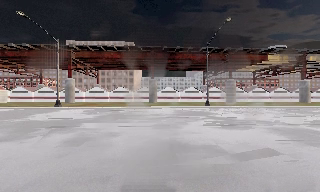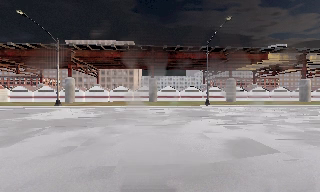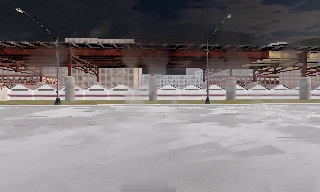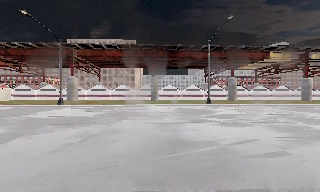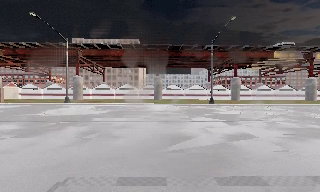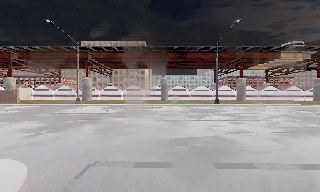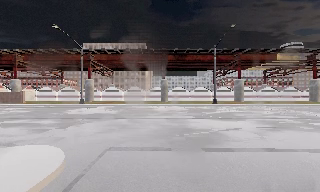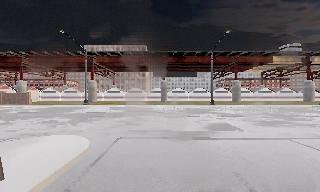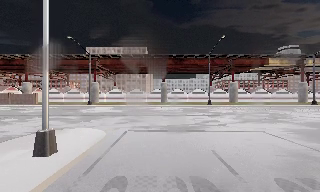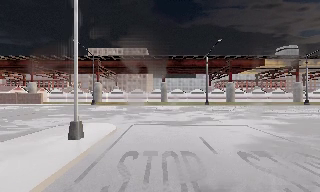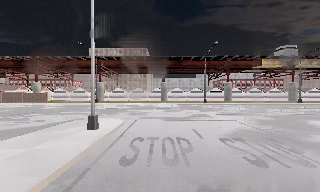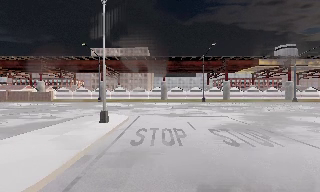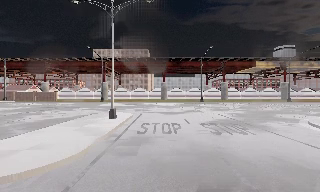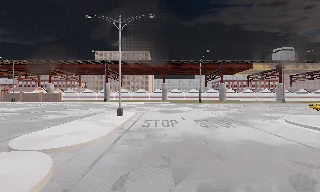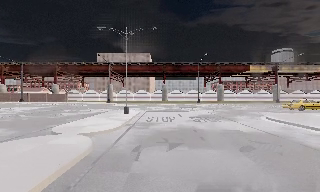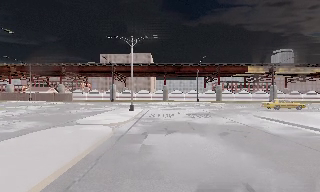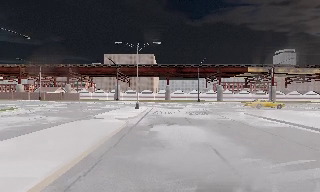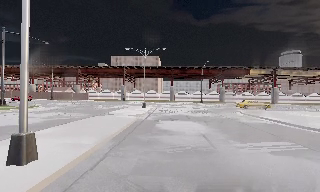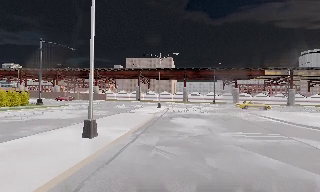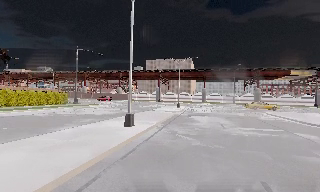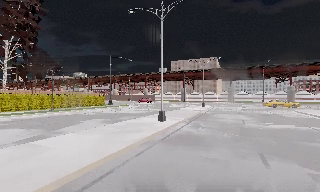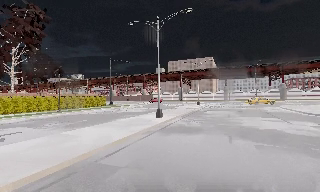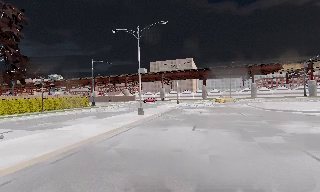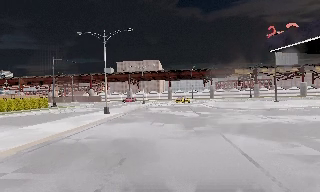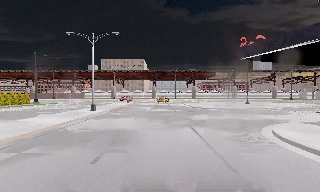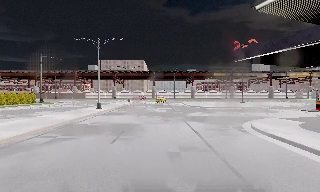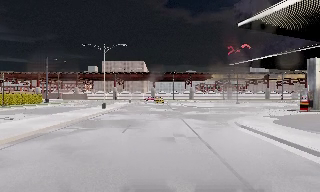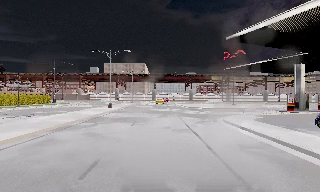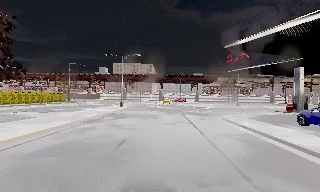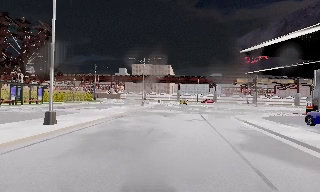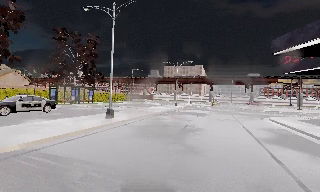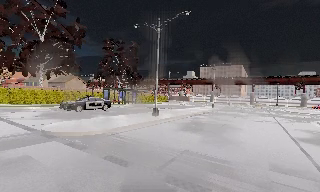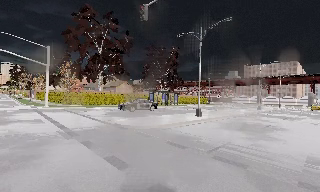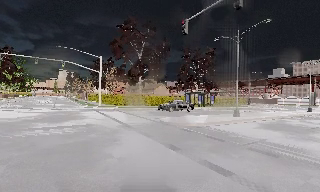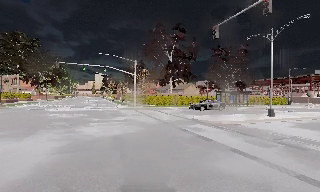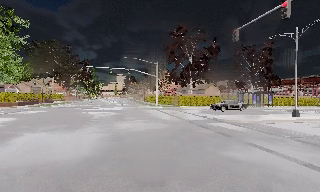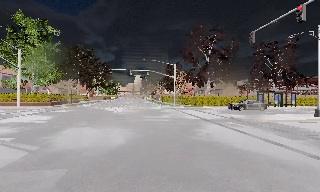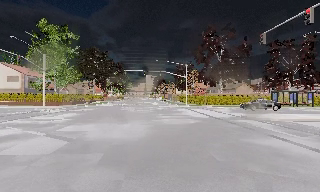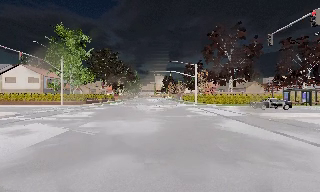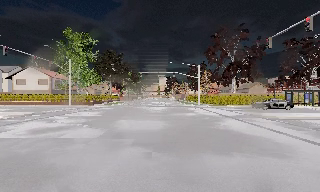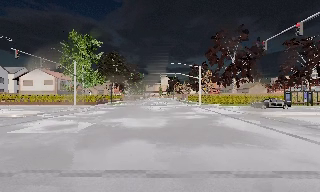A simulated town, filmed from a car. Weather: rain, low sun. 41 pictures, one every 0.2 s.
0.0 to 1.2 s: The camera travels backward, about 2.5 m, so what stands in front gets smaller. It gains speed.
1.2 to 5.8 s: The camera travels backward, about 45 m, so what stands in front gets smaller.
5.8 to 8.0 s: The camera pans to its left, which is counterclockwise from overhead, by about 80 degrees. It travels backward, about 14 m. It loses speed.
The film runs backward here.
